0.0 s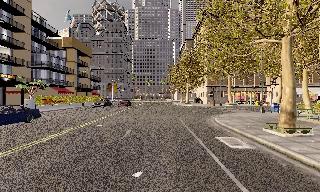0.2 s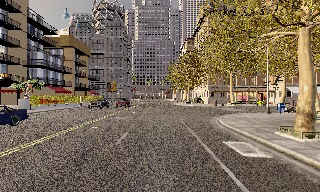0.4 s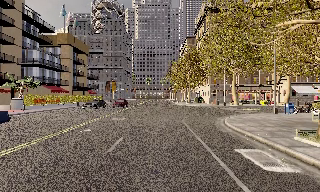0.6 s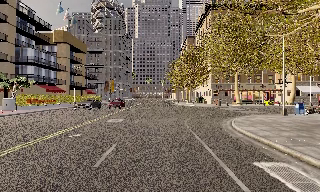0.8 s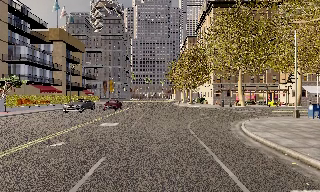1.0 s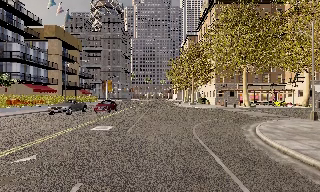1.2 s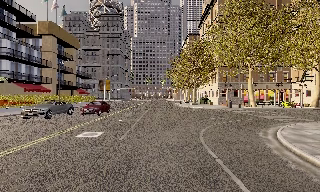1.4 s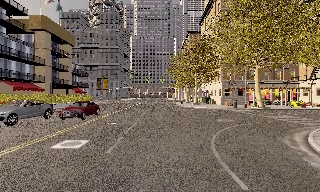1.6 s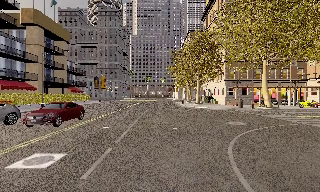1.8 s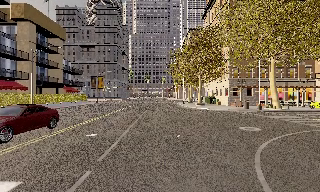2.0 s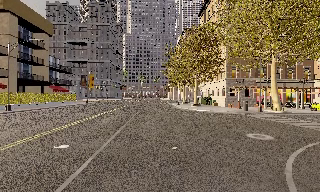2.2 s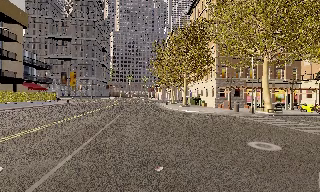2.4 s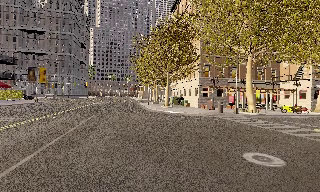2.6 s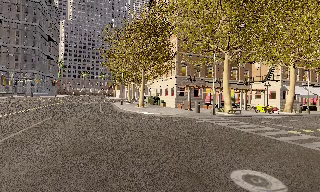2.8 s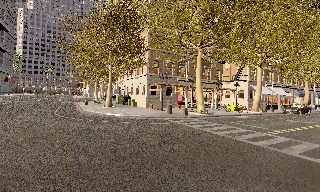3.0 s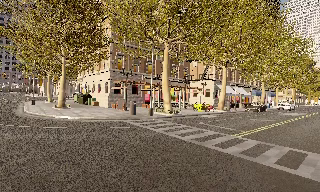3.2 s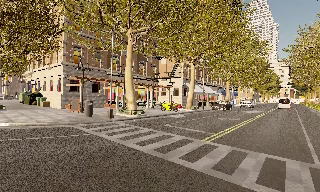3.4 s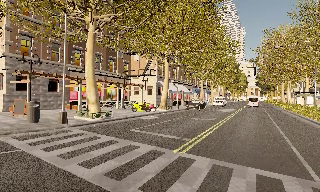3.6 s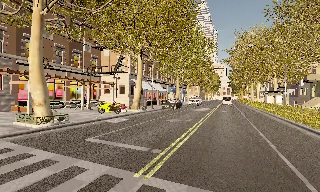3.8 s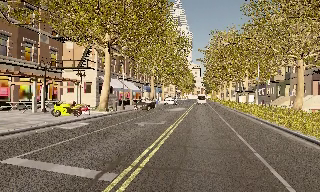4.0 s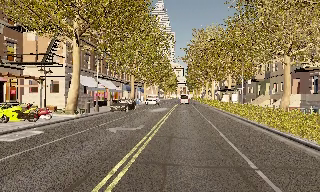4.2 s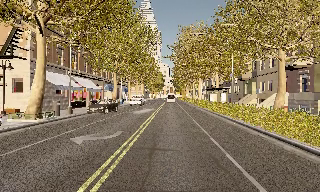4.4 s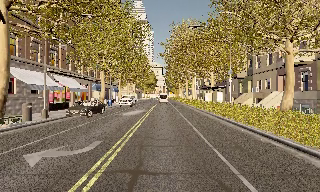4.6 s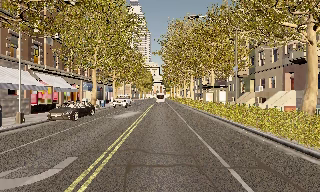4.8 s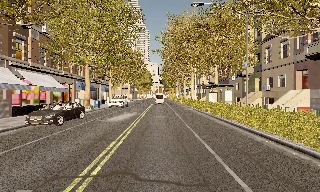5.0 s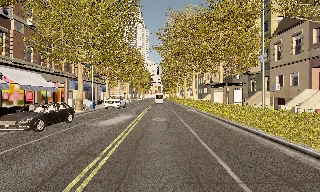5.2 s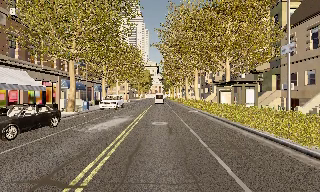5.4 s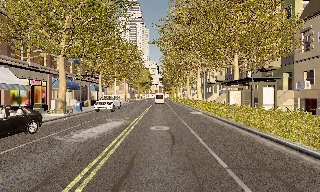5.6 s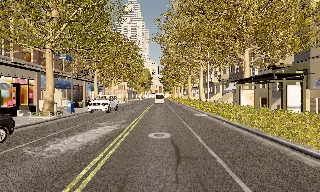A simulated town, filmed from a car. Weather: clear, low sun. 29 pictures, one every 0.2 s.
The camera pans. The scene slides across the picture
to the left.
The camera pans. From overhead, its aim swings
clockwise.
0.0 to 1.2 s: The camera travels forward, about 8 m, so what stands in front looms larger. It gains speed.
1.2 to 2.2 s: The camera travels forward, about 9 m, so what stands in front looms larger.
2.2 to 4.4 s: The camera pans to its right, which is clockwise from overhead, by about 85 degrees. It travels forward, about 19 m.
4.4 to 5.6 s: The camera travels forward, about 10 m, so what stands in front looms larger.
The film runs forward here.
